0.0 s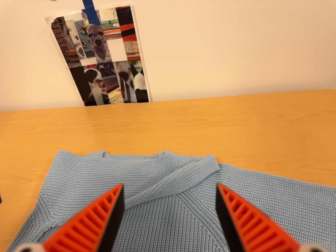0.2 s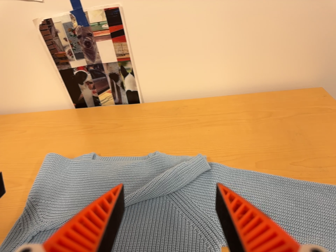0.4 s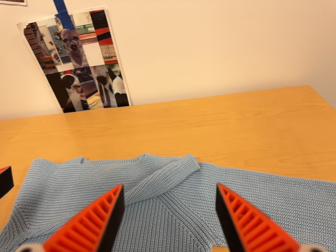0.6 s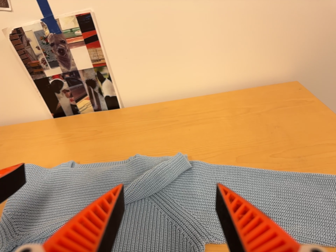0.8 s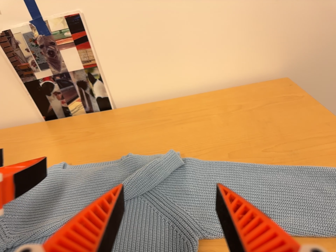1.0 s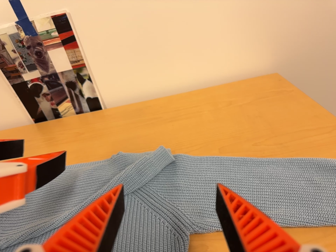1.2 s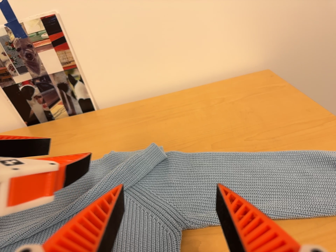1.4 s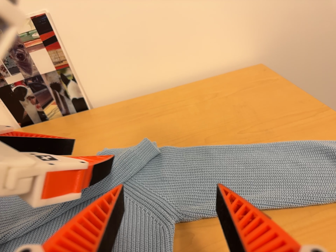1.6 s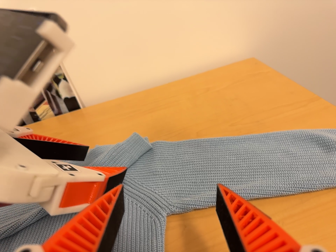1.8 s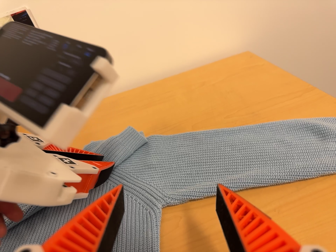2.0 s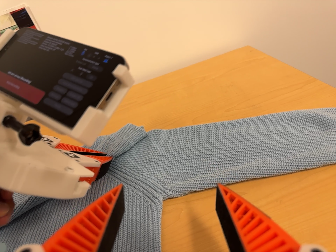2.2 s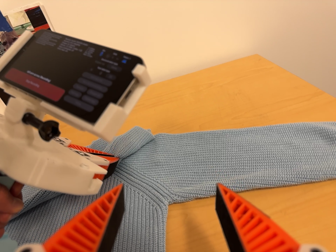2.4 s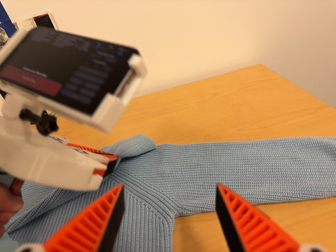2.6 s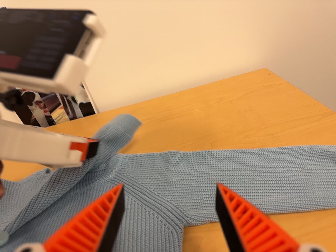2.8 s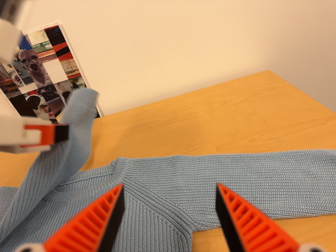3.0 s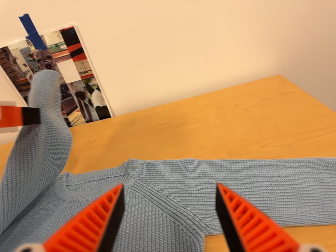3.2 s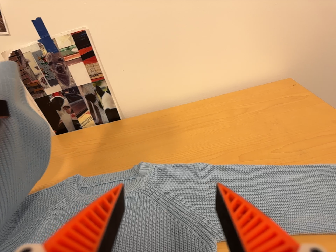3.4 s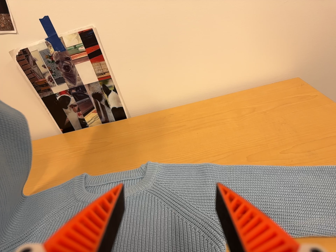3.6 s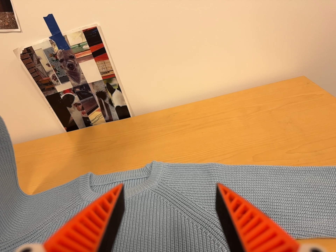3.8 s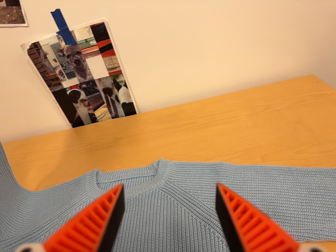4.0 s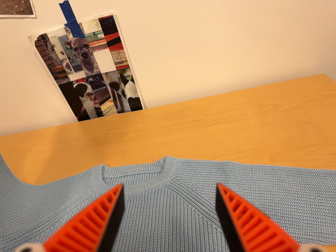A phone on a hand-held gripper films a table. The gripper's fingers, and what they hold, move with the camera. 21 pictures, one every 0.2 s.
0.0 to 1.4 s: The camera travels to its right and toward the bottom of its view, about 10 cm, so close, fixed things drift to the left. It rolls about its line of sight by about 10 degrees, and the scene rotates counterclockwise.
1.4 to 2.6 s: The camera shifts only a little, or ends up much as it began.
2.6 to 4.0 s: The camera travels to its left and toward the top of its view, about 9 cm, so close, fixed things drift to the right.
The film runs backward here.
